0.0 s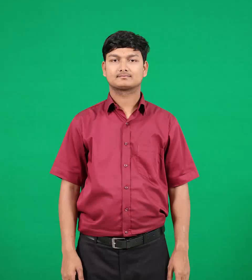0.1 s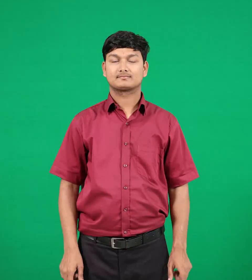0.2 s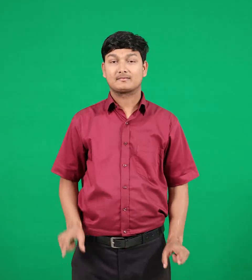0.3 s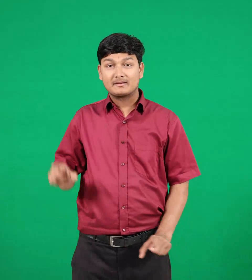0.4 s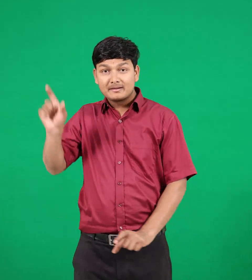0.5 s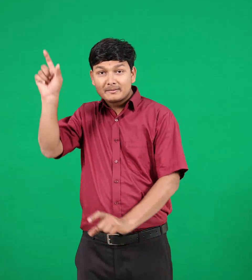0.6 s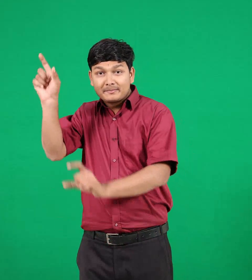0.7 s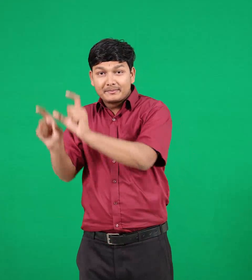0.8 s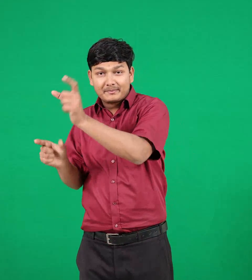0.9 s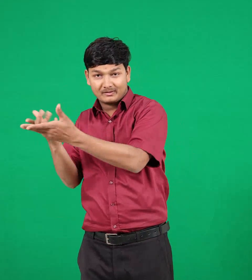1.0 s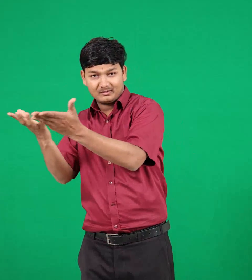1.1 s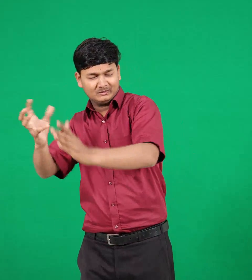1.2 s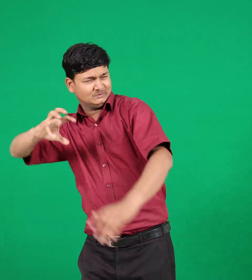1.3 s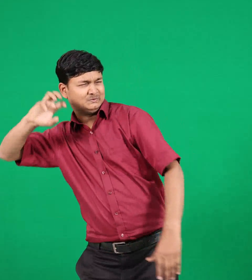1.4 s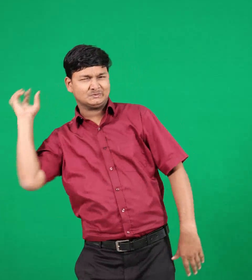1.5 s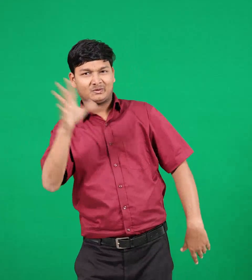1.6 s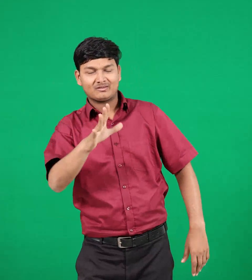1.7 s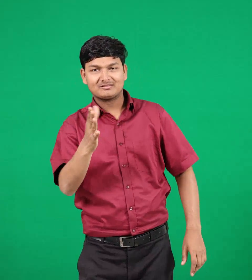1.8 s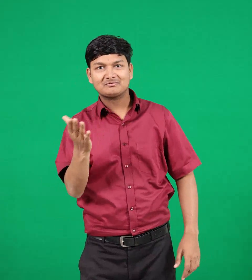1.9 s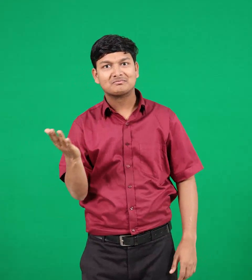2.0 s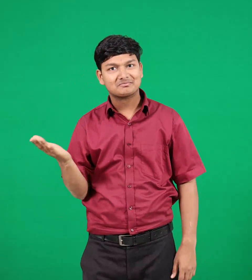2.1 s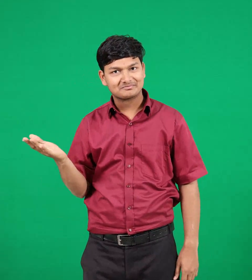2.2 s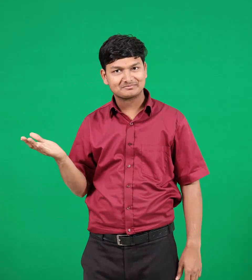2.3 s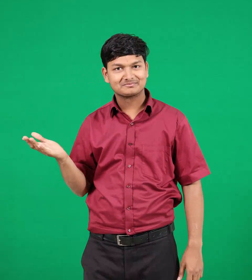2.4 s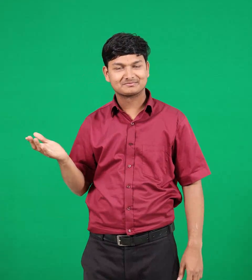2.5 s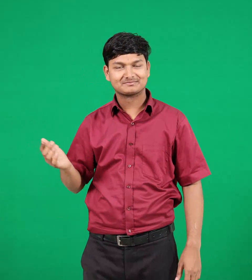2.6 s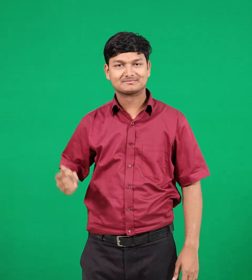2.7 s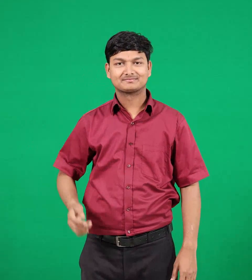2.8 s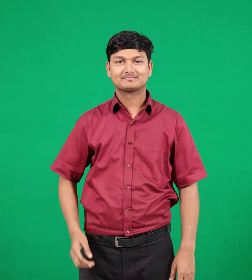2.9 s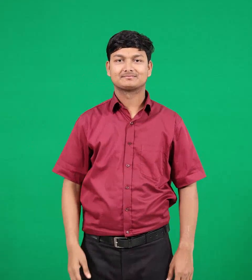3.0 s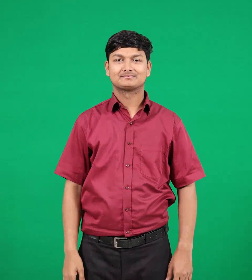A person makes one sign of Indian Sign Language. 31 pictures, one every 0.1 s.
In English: throwers
